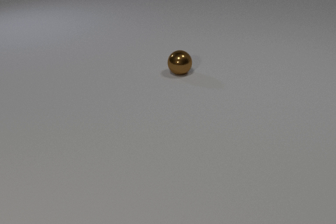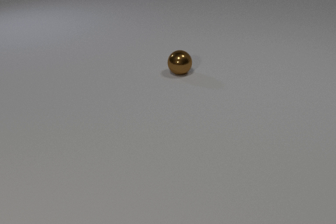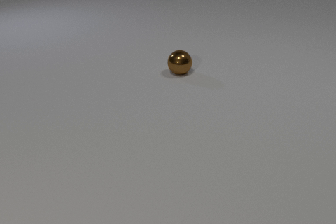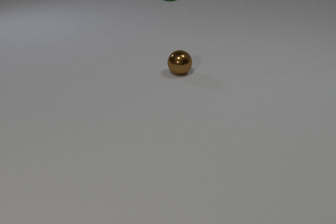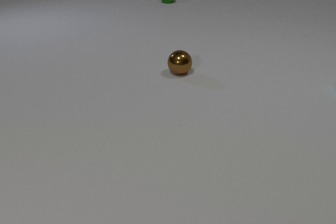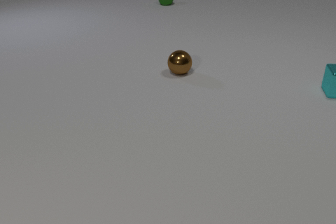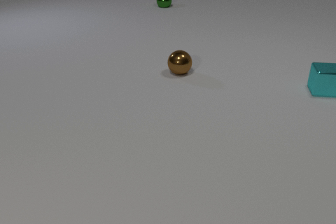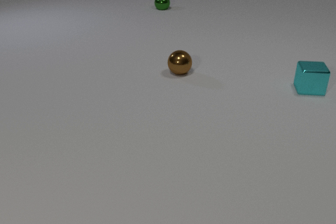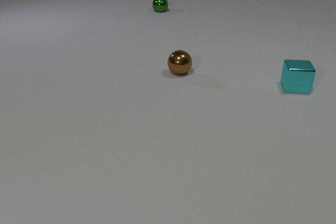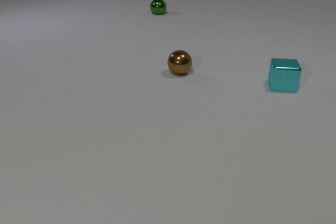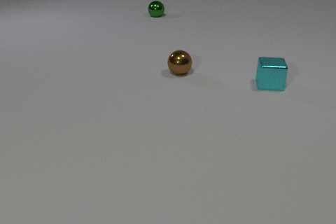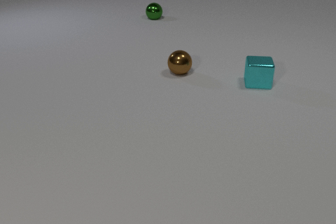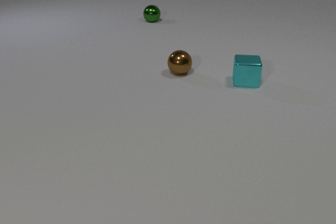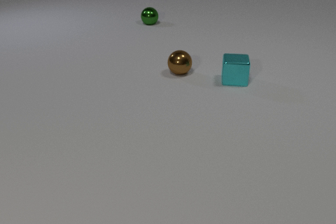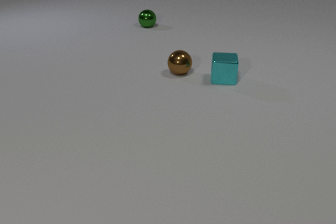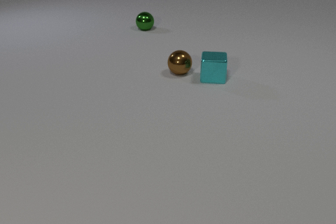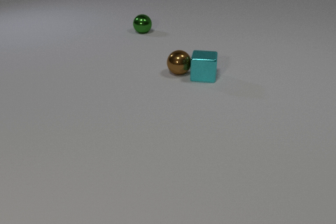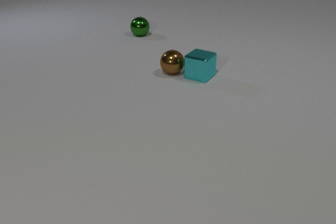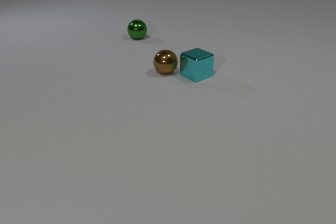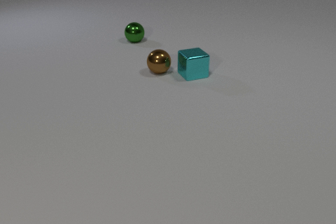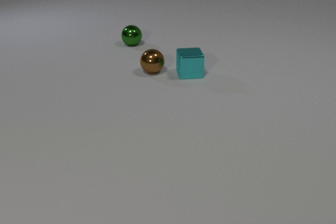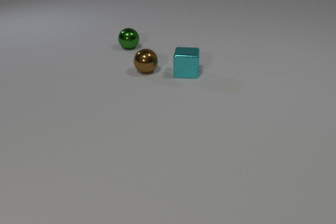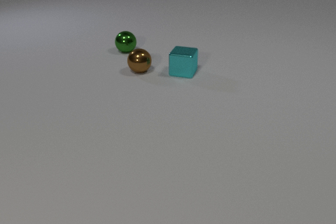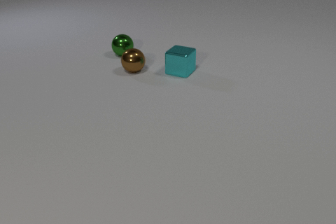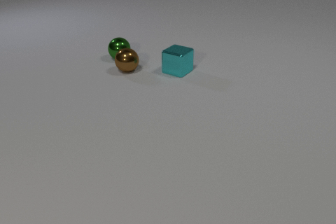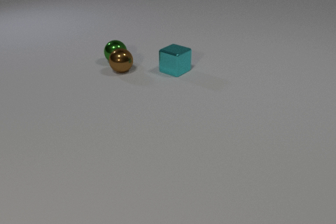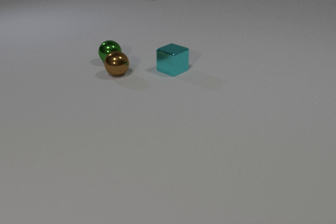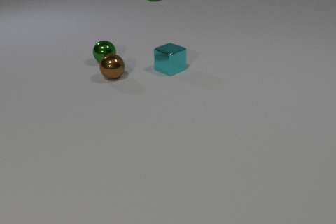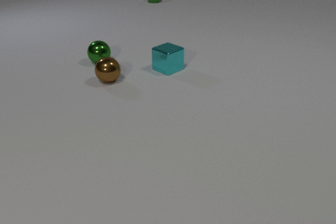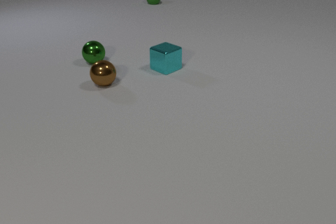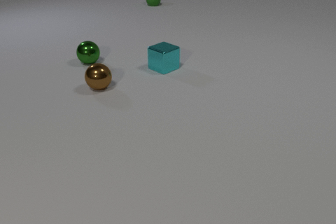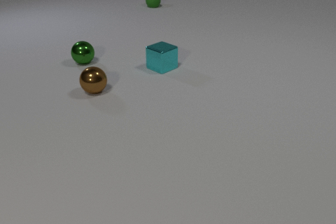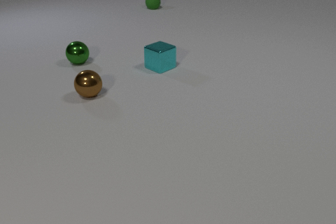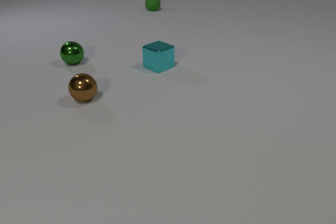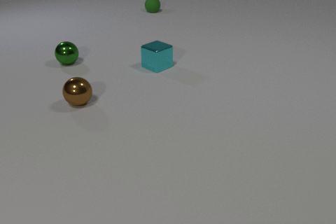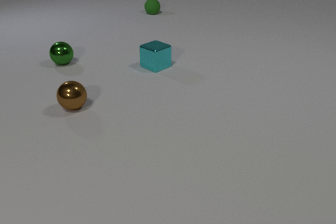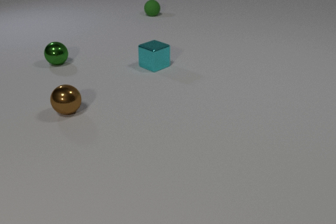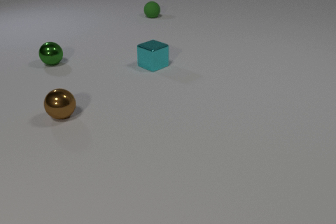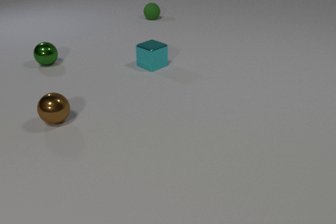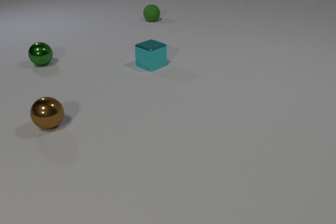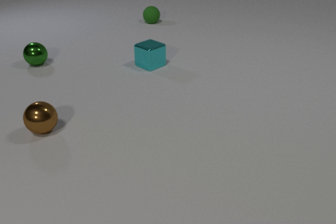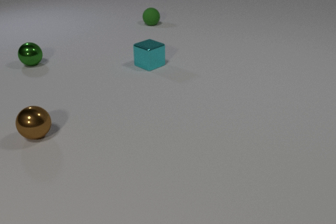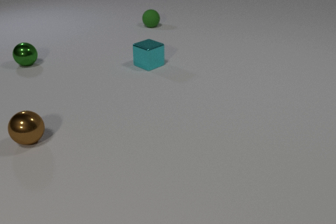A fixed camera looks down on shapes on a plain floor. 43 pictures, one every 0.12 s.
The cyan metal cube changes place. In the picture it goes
to the left.
The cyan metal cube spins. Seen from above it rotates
clockwise.
0.00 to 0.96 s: The cyan metal cube comes in at the right edge, slides to the left. The green metal sphere comes in at the top edge, rolls toward the camera.
0.96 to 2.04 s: The cyan metal cube slides to the left, spins so that its near face slides to the left, clockwise seen from above. The brown metal sphere rolls to the left. The green metal sphere rolls toward the camera. The cyan metal cube and the brown metal sphere collide.
2.04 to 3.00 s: The cyan metal cube slides to the left and away from the camera, spins clockwise seen from above by about 105 degrees, its near face sliding to the left. The brown metal sphere rolls to the left. The green metal sphere rolls toward the camera. The brown metal sphere and the green metal sphere collide.
3.00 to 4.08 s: The cyan metal cube slides to the left and away from the camera. The brown metal sphere rolls toward the camera and to the left. The green rubber sphere comes in at the top edge, rolls toward the camera. The green metal sphere rolls to the left.
4.08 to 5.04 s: The cyan metal cube slides to the left and away from the camera. The brown metal sphere rolls toward the camera and to the left. The green rubber sphere rolls toward the camera. The green metal sphere rolls to the left.
What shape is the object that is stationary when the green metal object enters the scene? sphere.
How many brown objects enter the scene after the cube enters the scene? 0.
What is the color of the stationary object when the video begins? brown.
